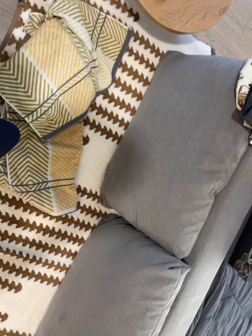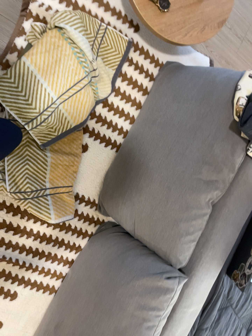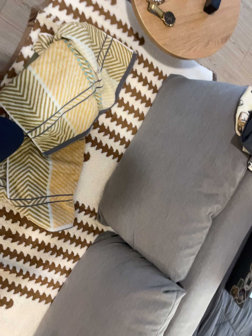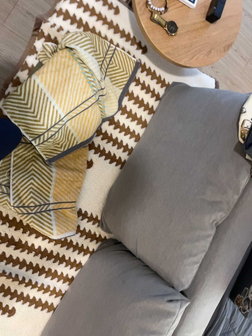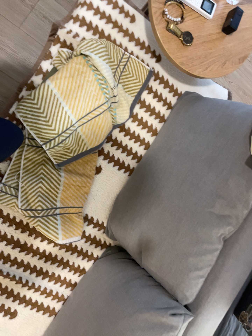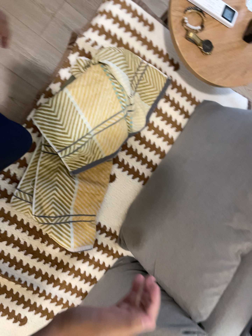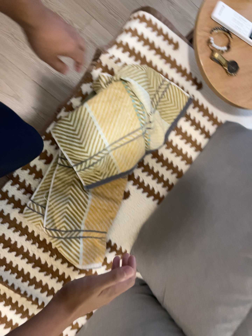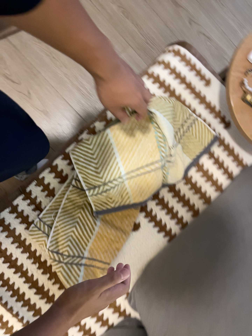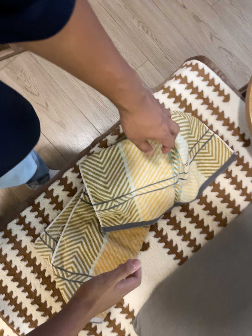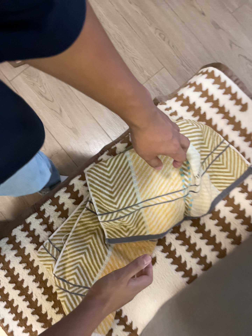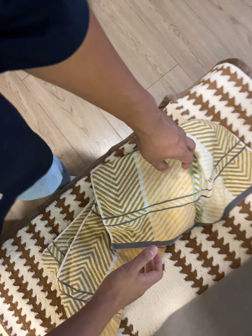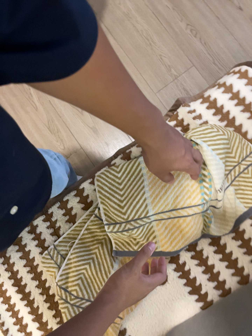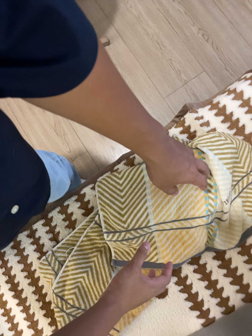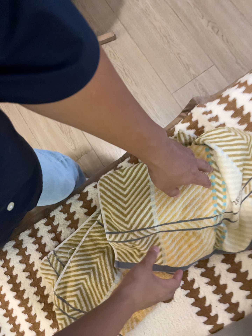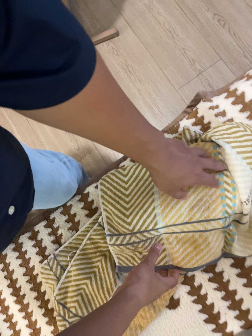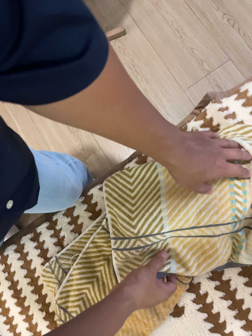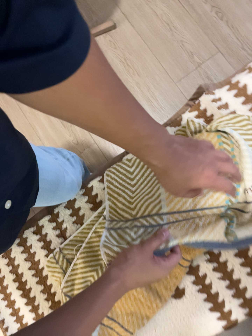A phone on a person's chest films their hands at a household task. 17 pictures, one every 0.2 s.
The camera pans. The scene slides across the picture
to the right.
The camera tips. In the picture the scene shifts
downward.
0.0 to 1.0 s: The camera shifts only a little, or ends up much as it began.
1.0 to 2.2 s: The camera pans to its left by about 25 degrees. It travels forward, to its right and toward the top of its view, about 22 cm, so what stands in front looms larger. Its aim tips toward the top of its view by about 10 degrees, and the scene shifts downward. It rolls about its line of sight by about 20 degrees, and the scene rotates clockwise.
2.2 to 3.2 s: The camera travels forward, about 8 cm, so what stands in front looms larger.
The film runs forward here.
